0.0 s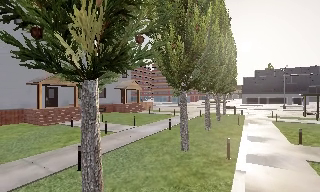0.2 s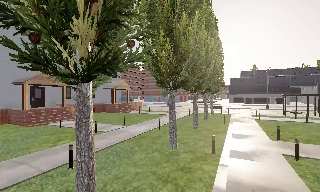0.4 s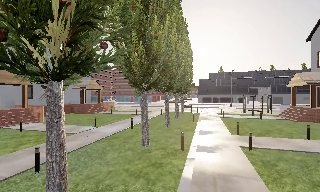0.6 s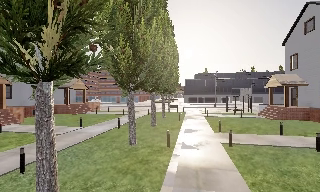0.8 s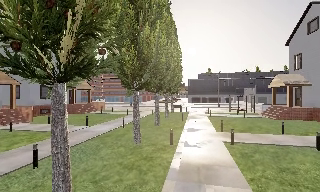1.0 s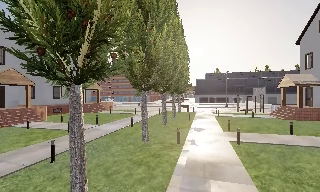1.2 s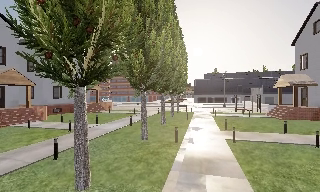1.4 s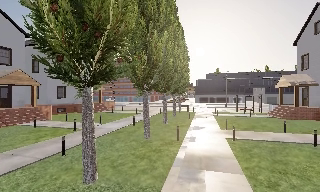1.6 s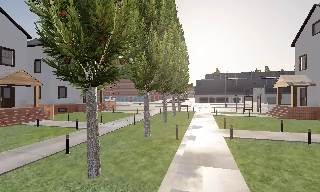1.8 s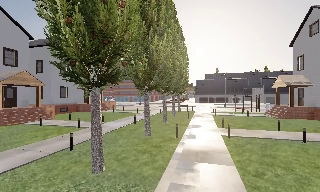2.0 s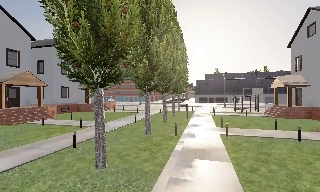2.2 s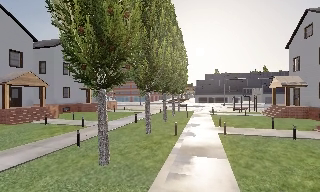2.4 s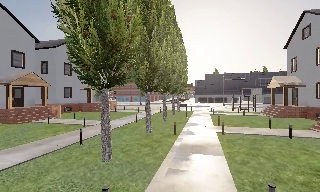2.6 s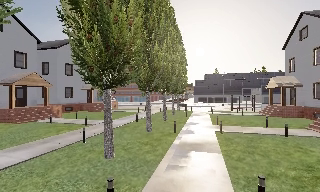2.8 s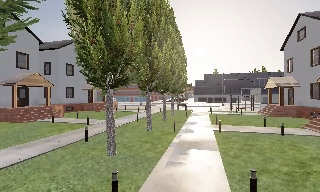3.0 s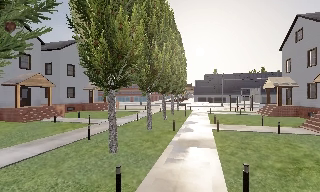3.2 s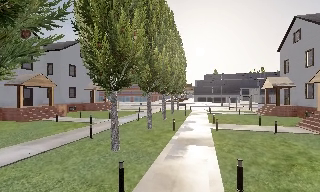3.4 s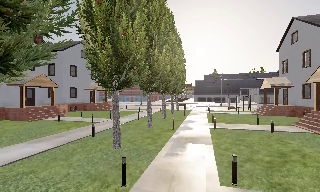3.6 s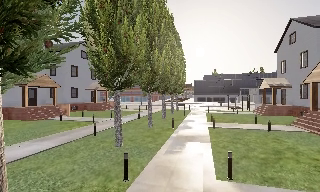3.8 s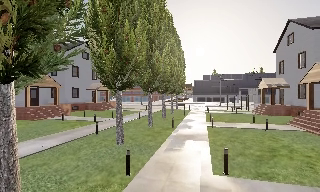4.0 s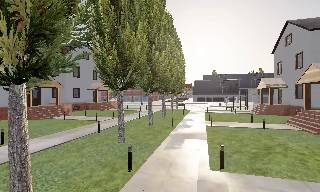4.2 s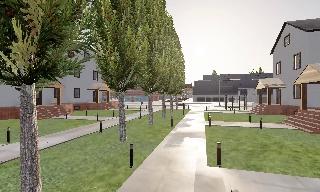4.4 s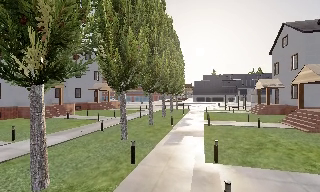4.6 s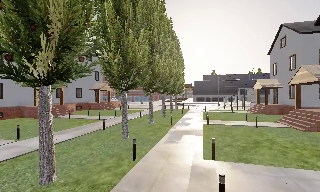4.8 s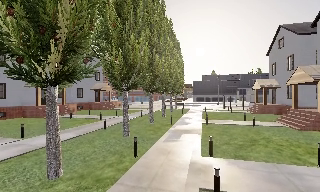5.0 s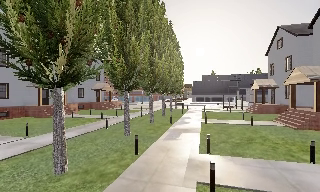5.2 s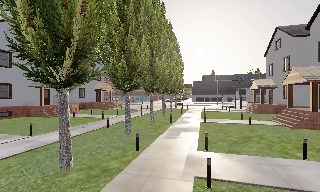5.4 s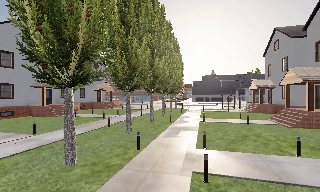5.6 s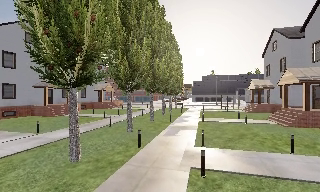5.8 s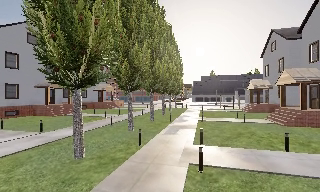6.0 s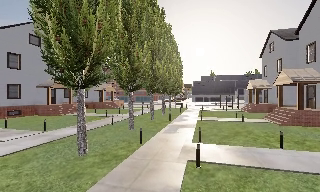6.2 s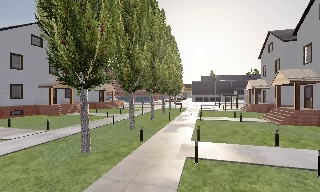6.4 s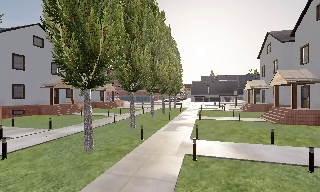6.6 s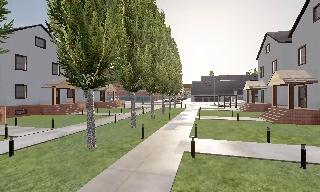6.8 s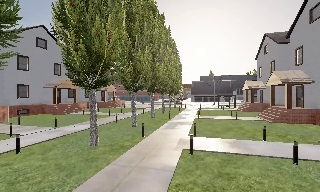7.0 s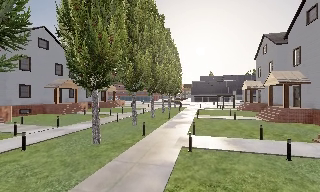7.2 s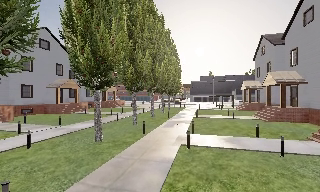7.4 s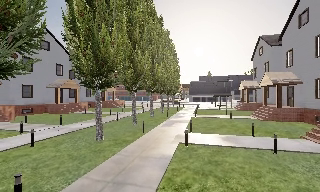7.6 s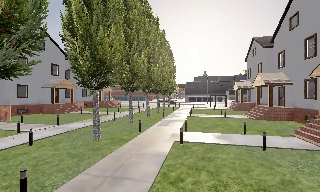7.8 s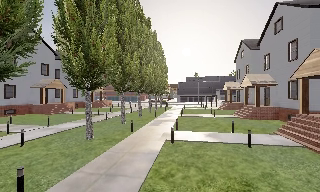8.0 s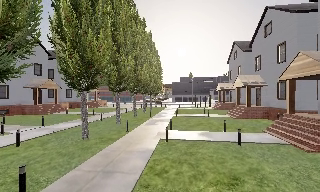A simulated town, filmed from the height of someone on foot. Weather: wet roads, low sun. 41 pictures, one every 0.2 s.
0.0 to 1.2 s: The scene slides to the left, as the camera pans about 15 degrees to its right. It travels backward, about 2 m, so what stands in front gets smaller.
1.2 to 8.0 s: The camera travels backward, about 11 m, so what stands in front gets smaller.
The film runs backward here.
